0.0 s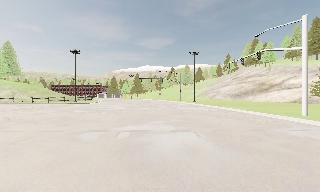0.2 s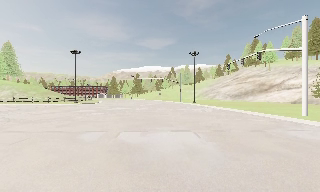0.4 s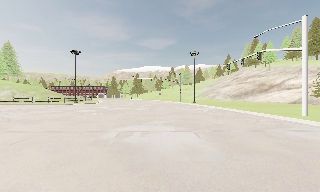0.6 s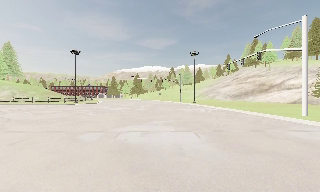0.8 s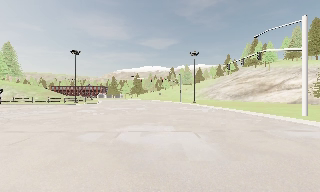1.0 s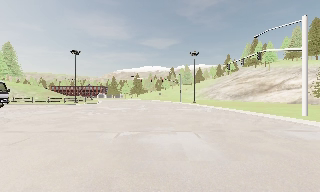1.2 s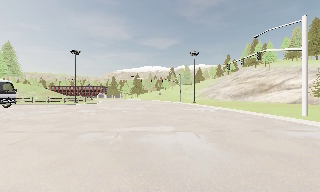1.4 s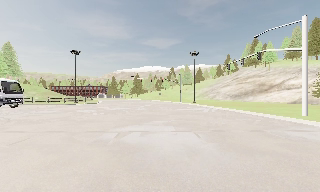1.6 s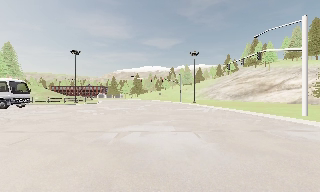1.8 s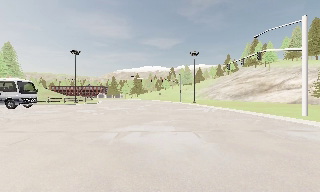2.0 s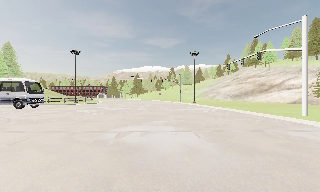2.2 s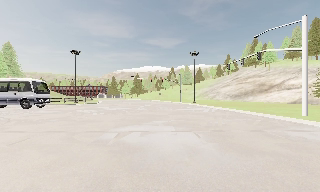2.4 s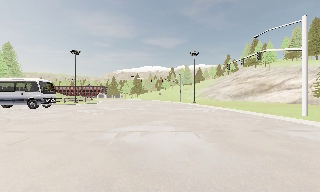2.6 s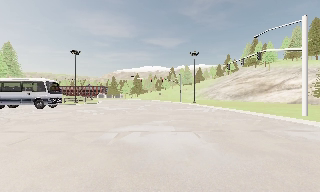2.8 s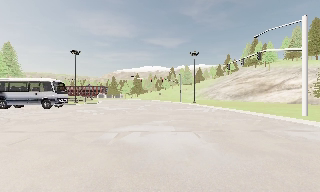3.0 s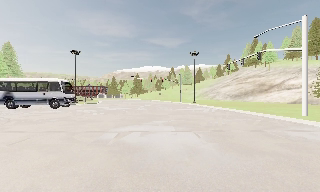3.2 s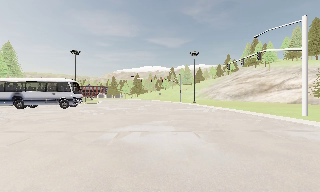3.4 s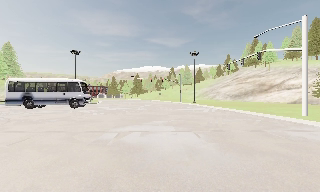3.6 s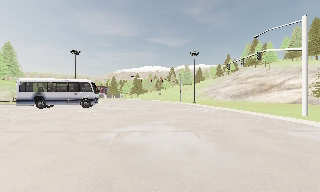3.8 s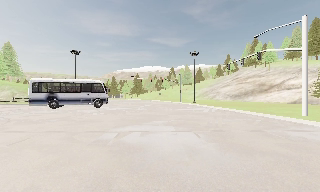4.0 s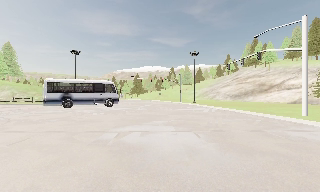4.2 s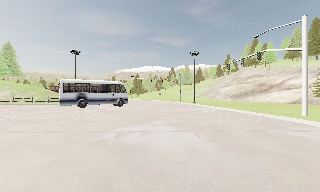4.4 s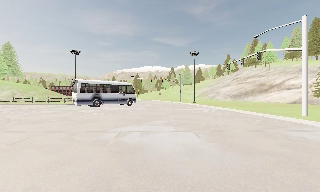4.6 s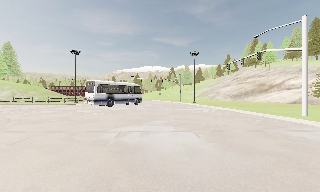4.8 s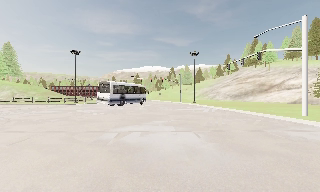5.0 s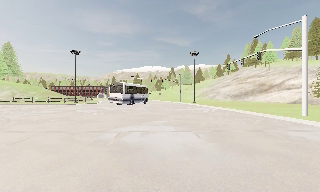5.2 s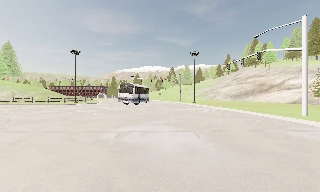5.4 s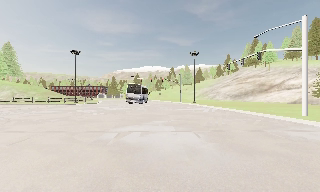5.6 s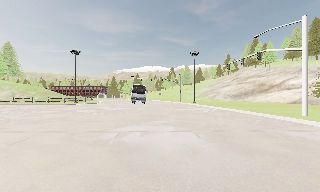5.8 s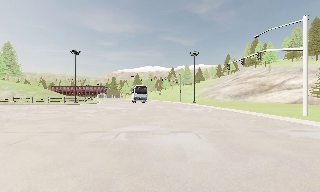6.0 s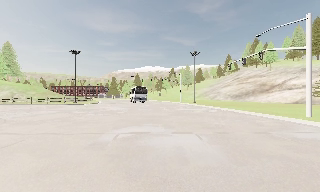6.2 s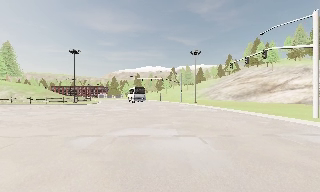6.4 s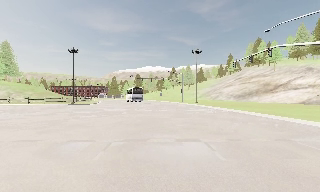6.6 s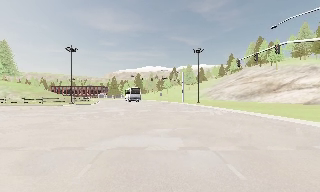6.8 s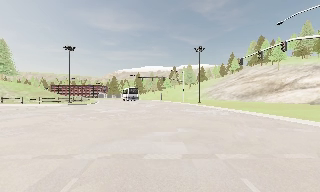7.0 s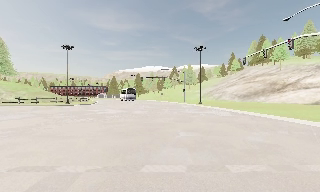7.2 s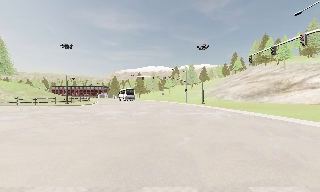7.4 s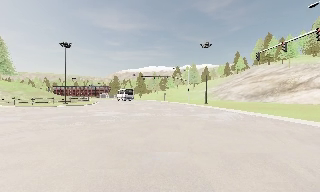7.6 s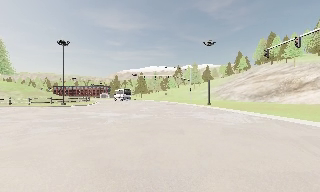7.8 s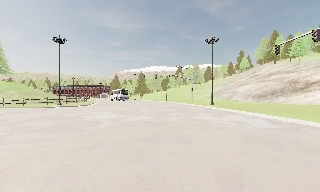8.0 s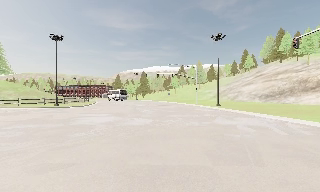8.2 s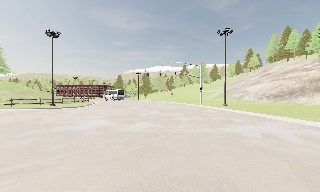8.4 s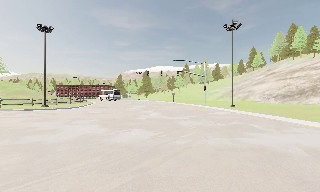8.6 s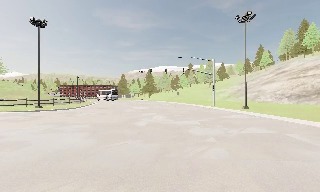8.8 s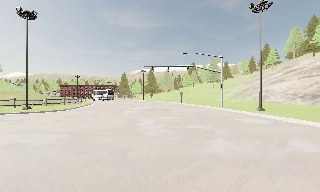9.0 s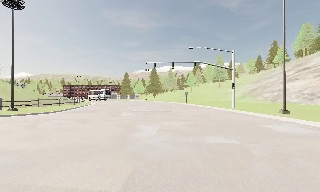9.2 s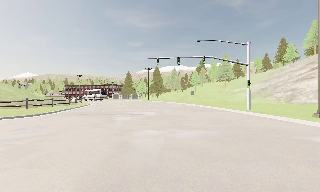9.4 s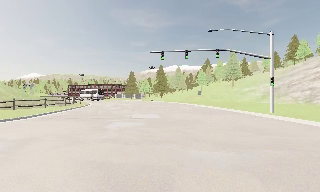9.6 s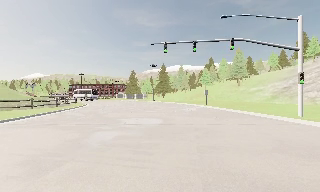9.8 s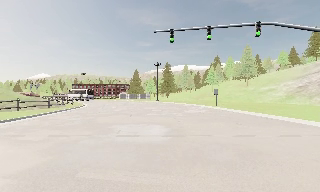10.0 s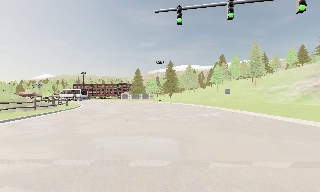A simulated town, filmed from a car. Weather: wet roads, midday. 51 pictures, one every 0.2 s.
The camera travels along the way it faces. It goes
forward.
0.0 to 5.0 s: The camera keeps its place and its aim.
5.0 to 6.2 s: The camera travels forward, about 1 m, so what stands in front looms larger. It gains speed.
6.2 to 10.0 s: The scene slides to the right, as the camera pans about 10 degrees to its left. It travels forward, about 35 m, so what stands in front looms larger. It gains speed.
The film runs forward here.
